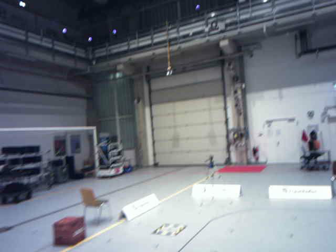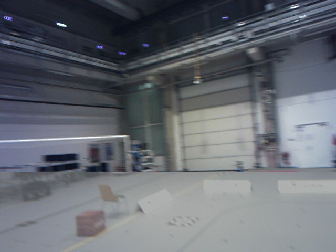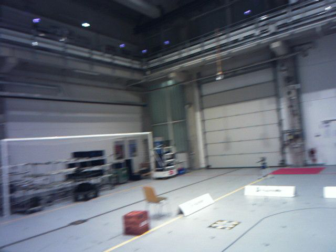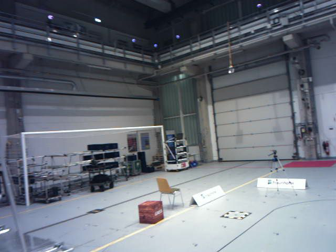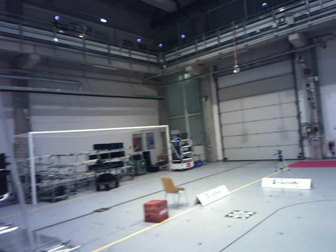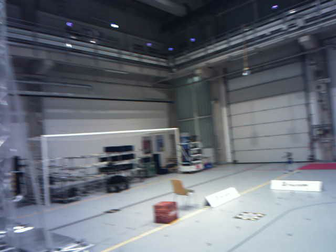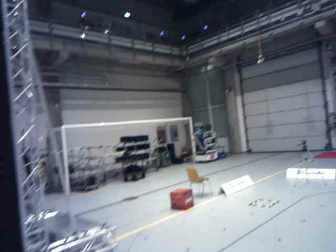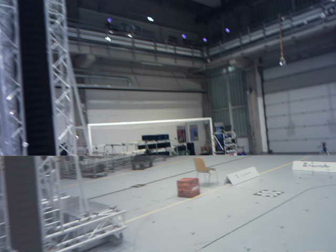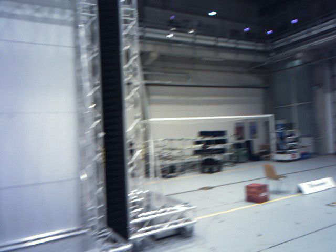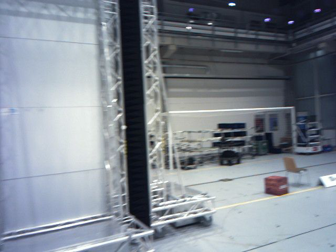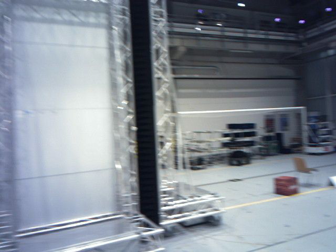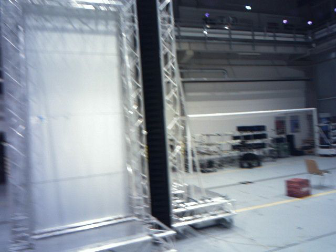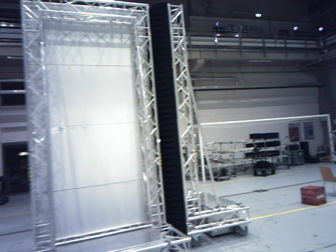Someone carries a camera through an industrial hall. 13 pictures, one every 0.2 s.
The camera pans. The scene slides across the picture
to the right.
The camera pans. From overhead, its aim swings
counterclockwise.
0.0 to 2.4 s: The camera swings to its left by about 40 degrees, and the scene slides to the right. It travels backward, about 2.4 m.
The film runs backward here.
